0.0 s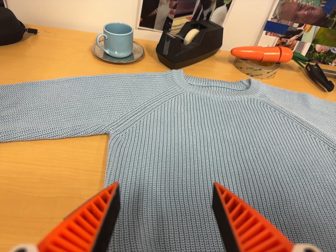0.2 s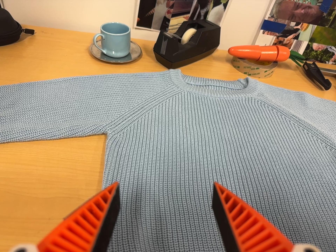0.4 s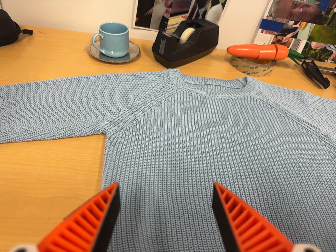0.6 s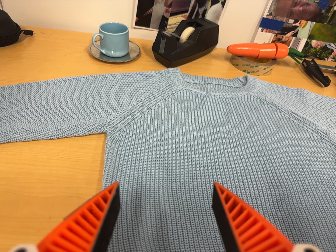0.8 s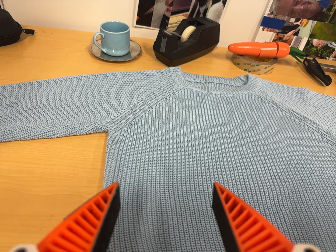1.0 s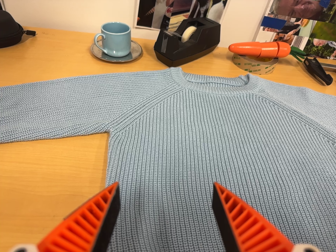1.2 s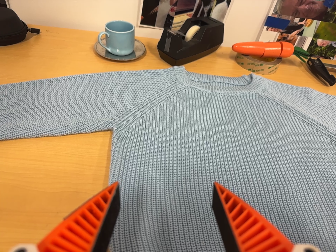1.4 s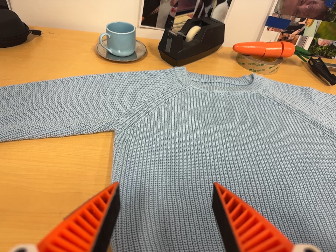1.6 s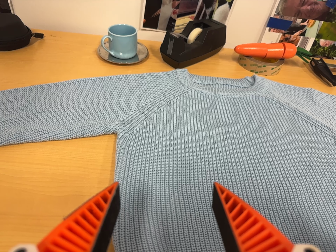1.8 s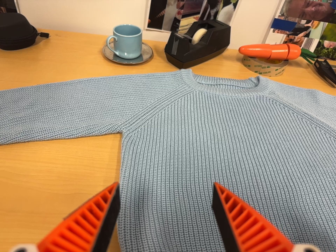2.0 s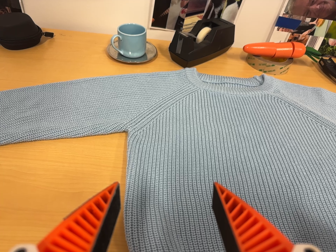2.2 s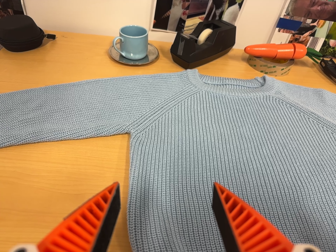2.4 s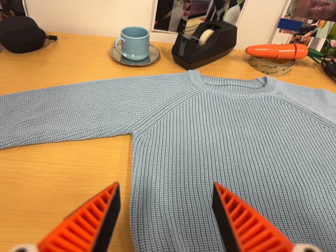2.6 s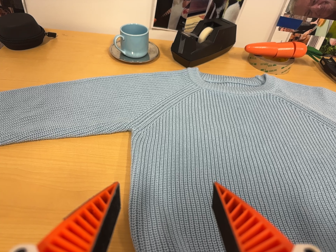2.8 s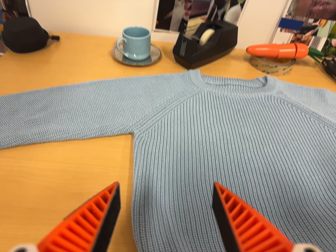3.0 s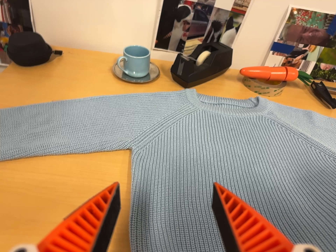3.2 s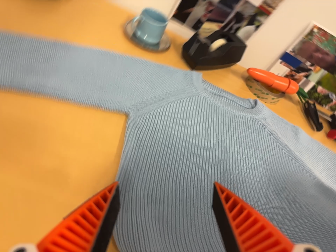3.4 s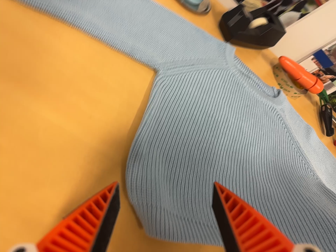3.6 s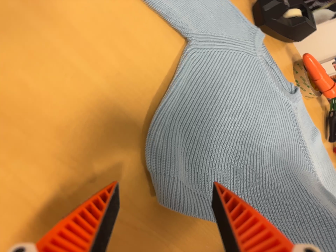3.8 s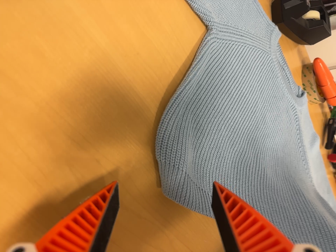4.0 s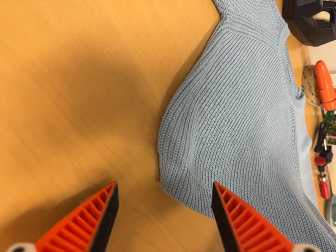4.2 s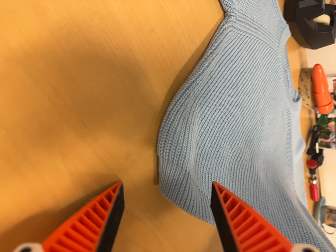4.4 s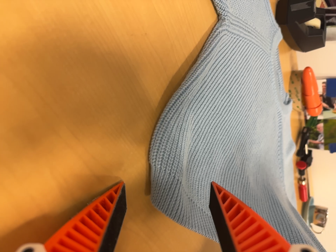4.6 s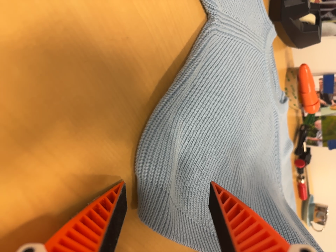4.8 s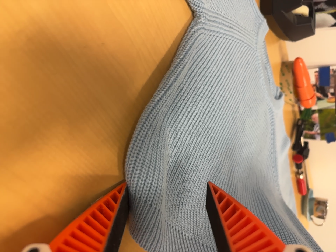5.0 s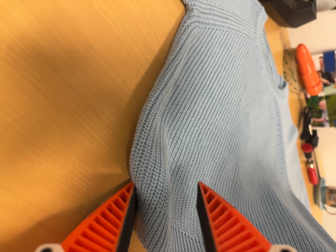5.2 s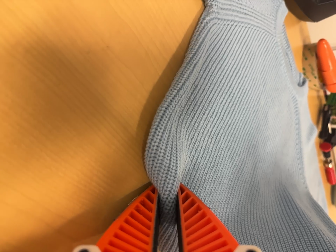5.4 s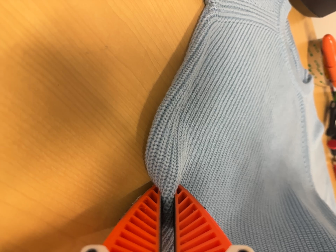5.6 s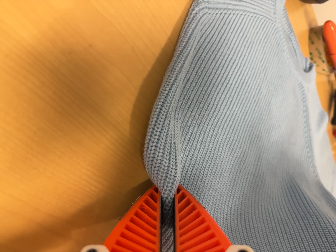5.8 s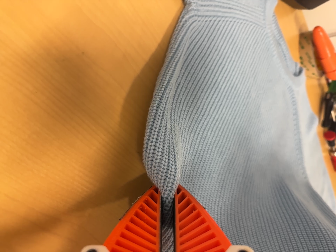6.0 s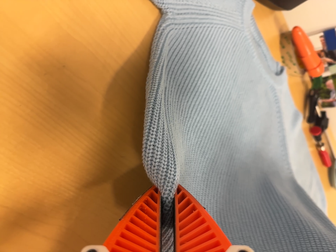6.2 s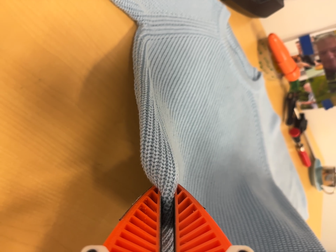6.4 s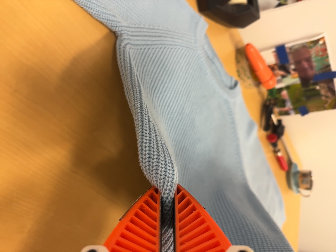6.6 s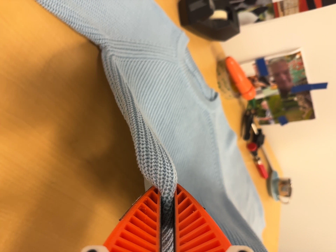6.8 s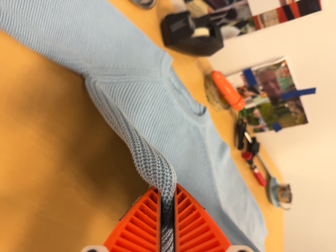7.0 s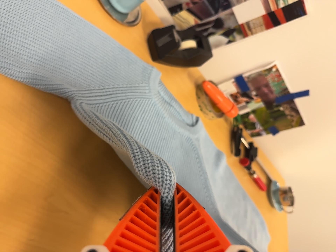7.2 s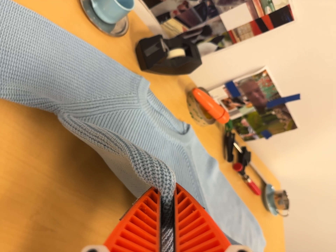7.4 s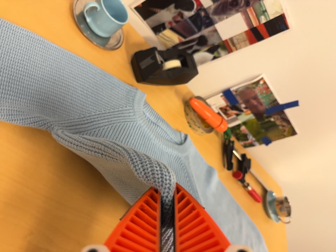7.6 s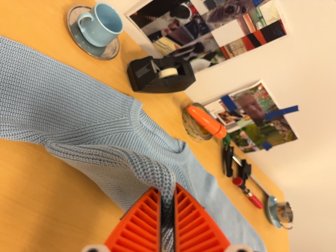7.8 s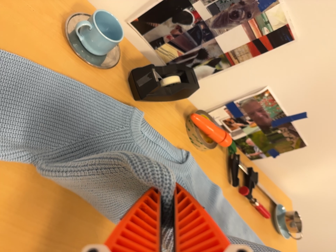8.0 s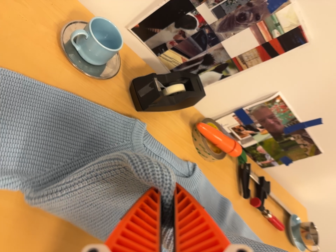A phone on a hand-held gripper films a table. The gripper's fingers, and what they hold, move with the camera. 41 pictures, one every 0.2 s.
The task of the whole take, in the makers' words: fold up.
0.0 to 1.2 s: The camera keeps its place and its aim.
1.2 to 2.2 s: The camera shifts only a little, or ends up much as it began.
2.2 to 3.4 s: The camera travels to its left, about 9 cm. Its aim tips toward the bottom of its view by about 10 degrees, and the scene shifts upward. It rolls about its line of sight by about 30 degrees, and the scene rotates clockwise.
3.4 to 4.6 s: The camera pans to its right by about 15 degrees. It travels to its left and forward, about 12 cm. Its aim tips toward the bottom of its view by about 15 degrees, and the scene shifts upward. It rolls about its line of sight by about 25 degrees, and the scene rotates clockwise.
4.6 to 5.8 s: The camera rolls about its line of sight by about 10 degrees, and the scene rotates counterclockwise.
5.8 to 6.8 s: The camera travels to its right and backward, about 10 cm, so close, fixed things drift to the left.
6.8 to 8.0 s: The camera travels toward the top of its view, to its right and forward, about 14 cm, so close, fixed things drift downward. It rolls about its line of sight by about 10 degrees, and the scene rotates counterclockwise.
The film runs forward here.
